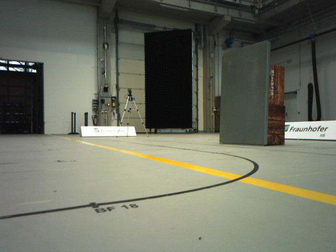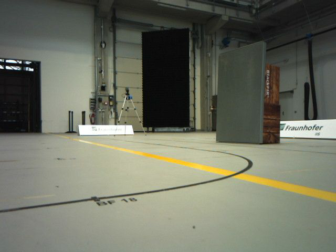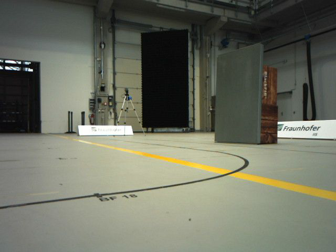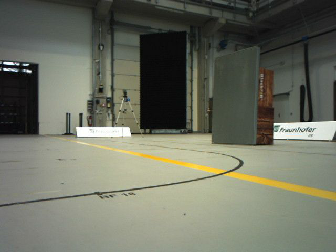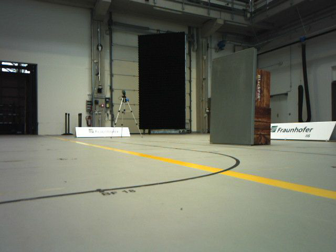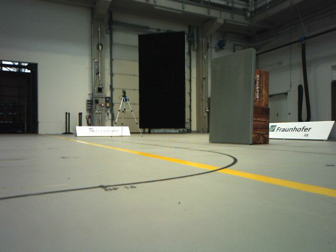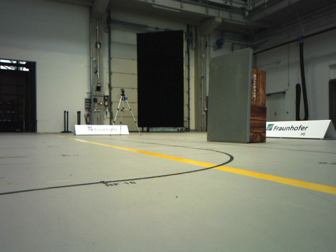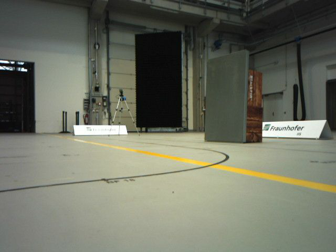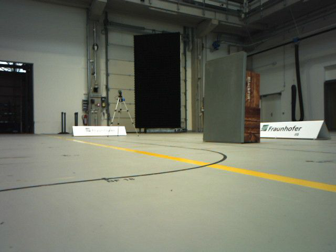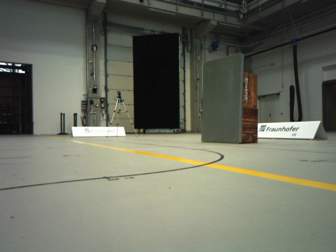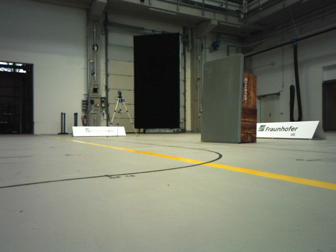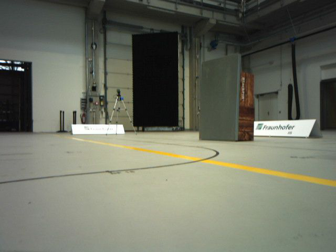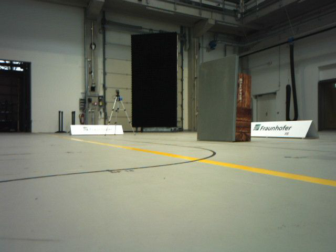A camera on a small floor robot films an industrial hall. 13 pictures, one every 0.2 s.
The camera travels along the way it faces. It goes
backward.
0.0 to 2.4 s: The camera travels backward, about 0.5 m, so what stands in front gets smaller.
The film runs backward here.
